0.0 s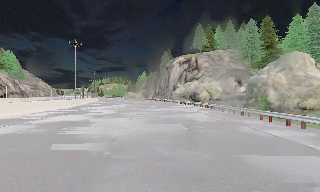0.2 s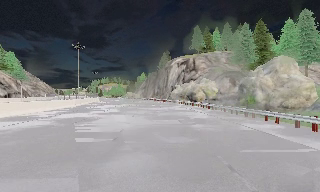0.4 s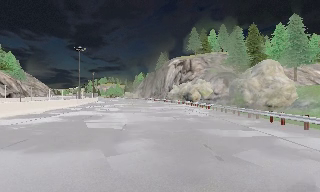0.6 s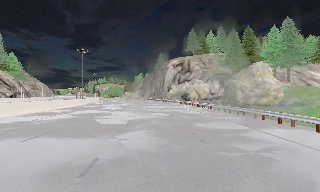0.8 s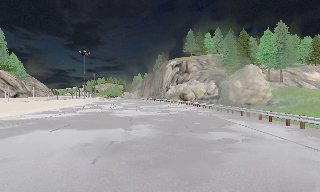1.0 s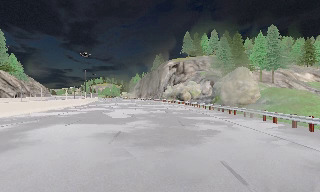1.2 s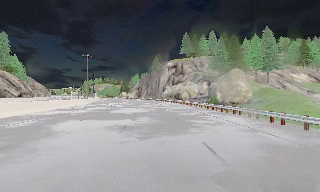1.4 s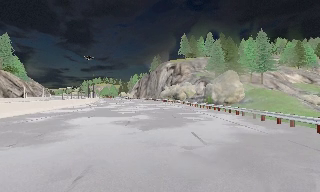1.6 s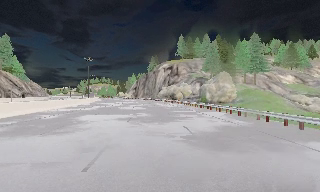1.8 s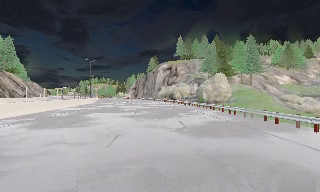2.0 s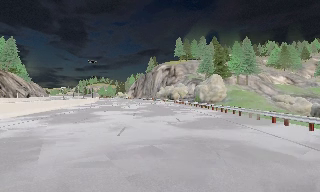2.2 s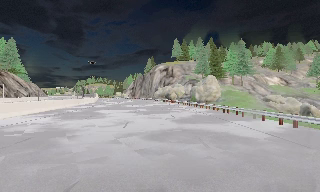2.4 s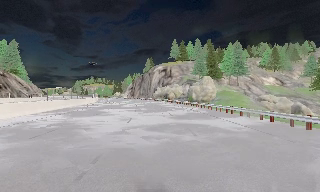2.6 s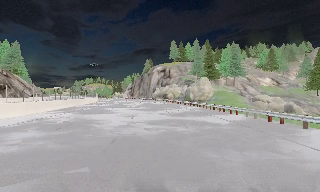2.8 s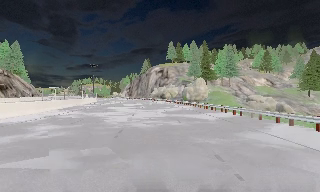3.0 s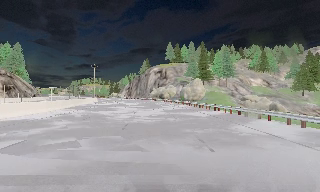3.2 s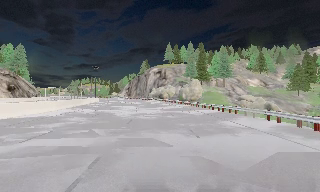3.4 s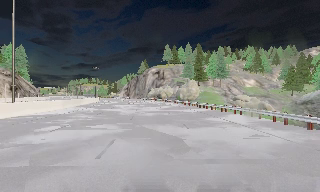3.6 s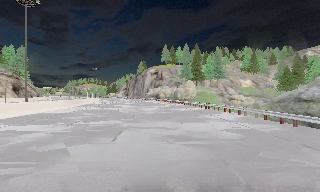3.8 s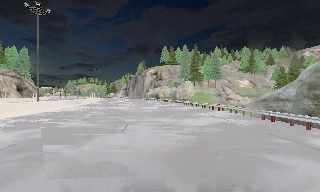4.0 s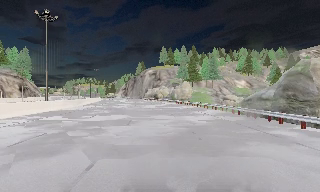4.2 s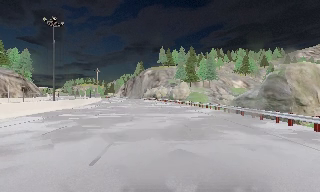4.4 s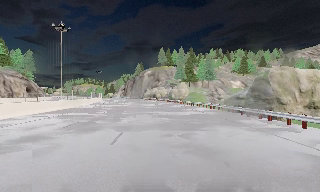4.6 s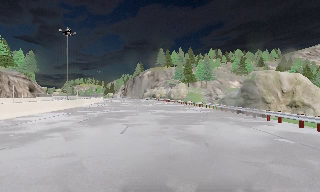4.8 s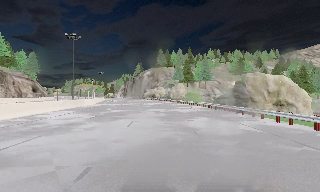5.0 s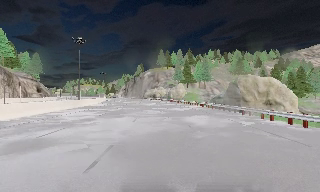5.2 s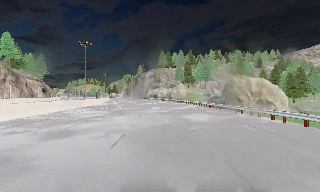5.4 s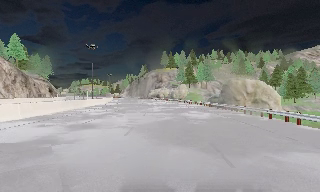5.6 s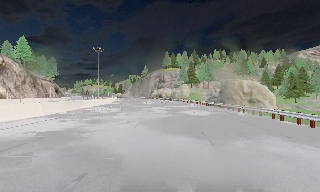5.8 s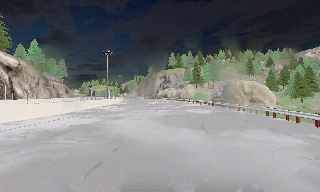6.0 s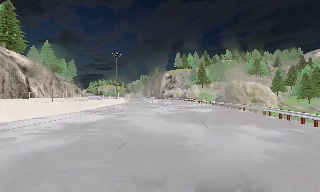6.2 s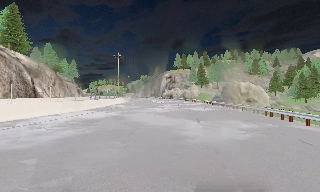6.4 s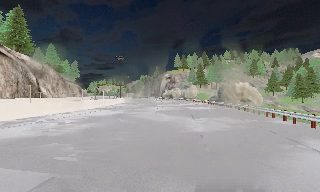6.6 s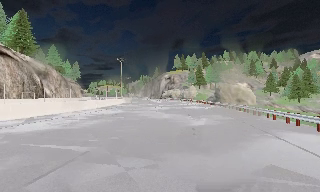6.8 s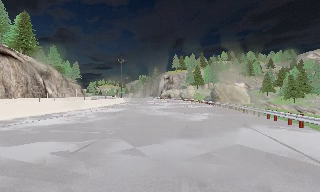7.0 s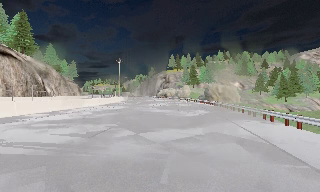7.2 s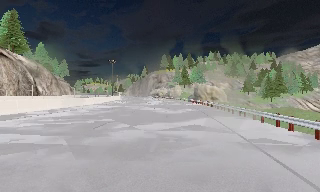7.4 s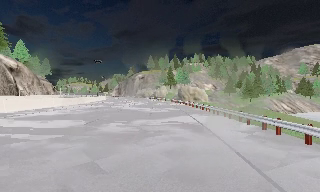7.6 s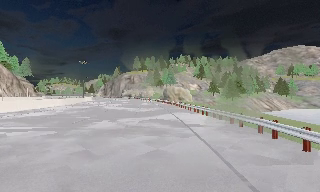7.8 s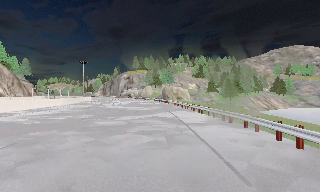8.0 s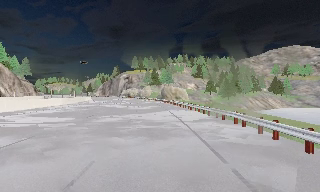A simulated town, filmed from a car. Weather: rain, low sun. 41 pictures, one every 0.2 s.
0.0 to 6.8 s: The camera travels backward, about 60 m, so what stands in front gets smaller.
6.8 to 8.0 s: The camera swings to its right by about 15 degrees, and the scene slides to the left. It travels backward, about 8 m, so what stands in front gets smaller. It loses speed.
The film runs backward here.
